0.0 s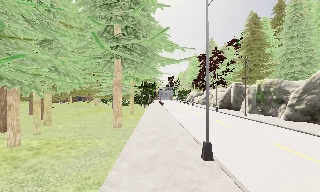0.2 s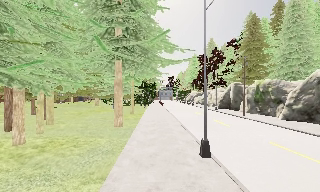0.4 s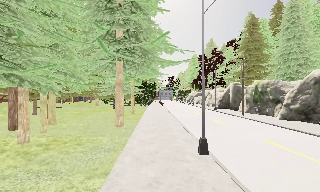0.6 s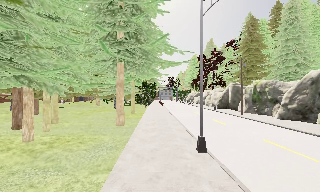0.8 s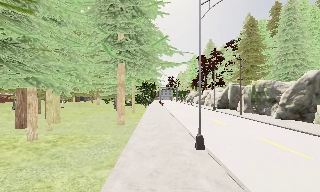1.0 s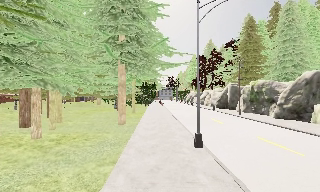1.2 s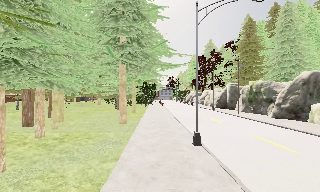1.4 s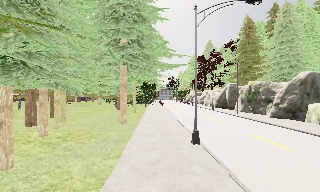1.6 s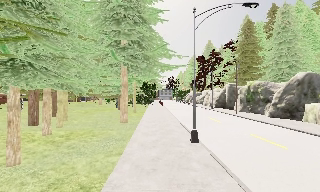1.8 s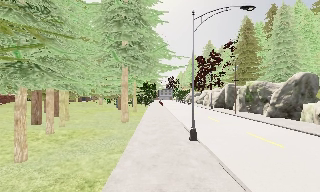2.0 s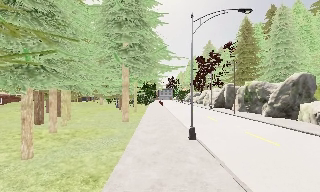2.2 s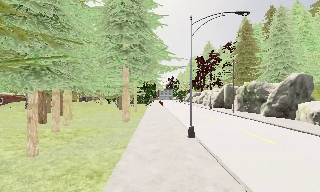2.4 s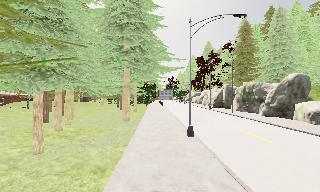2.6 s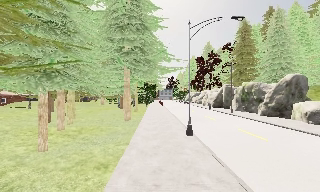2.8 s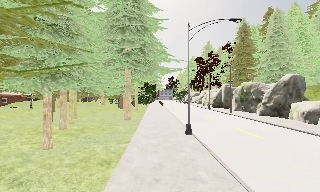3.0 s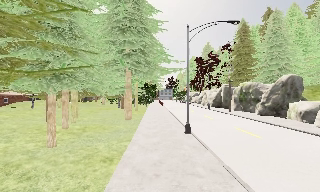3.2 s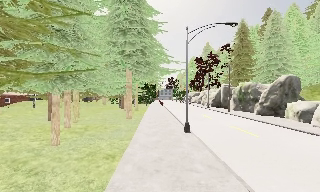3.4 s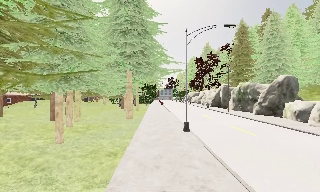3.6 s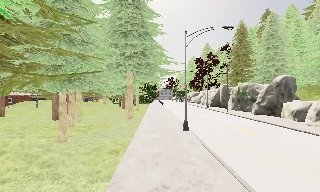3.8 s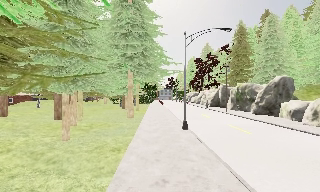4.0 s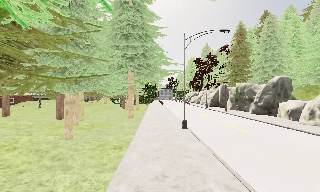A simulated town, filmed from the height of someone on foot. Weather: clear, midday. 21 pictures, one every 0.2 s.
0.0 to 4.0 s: The camera travels backward, about 6 m, so what stands in front gets smaller.
The film runs backward here.
